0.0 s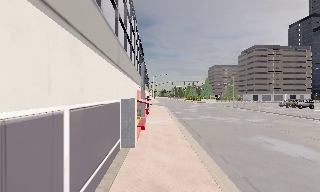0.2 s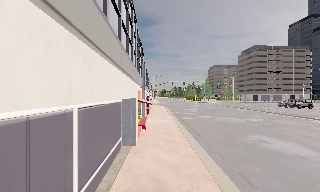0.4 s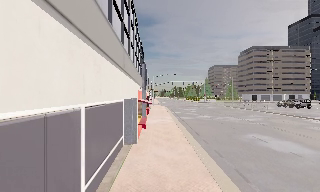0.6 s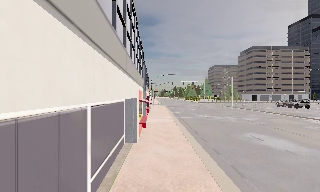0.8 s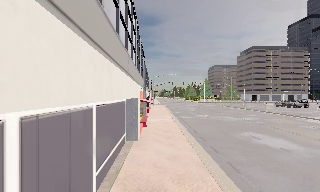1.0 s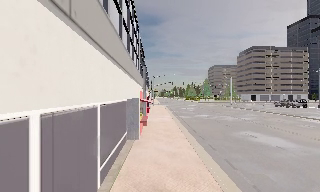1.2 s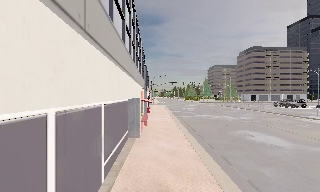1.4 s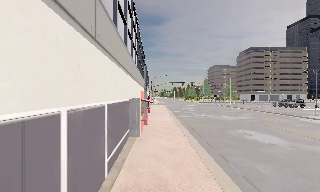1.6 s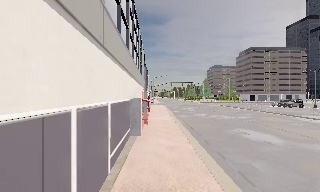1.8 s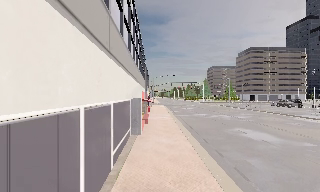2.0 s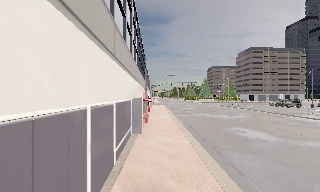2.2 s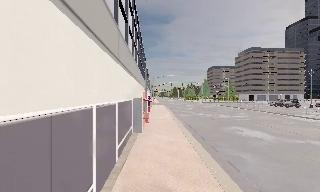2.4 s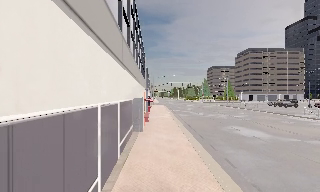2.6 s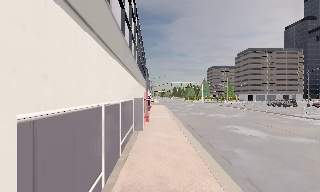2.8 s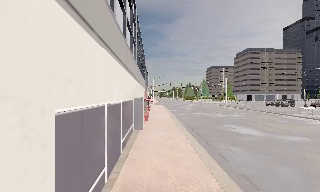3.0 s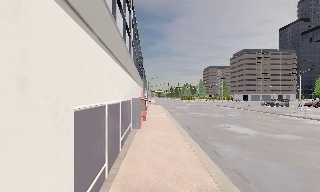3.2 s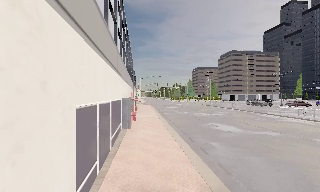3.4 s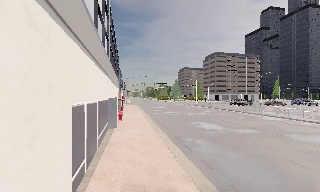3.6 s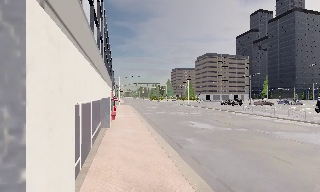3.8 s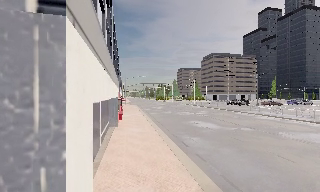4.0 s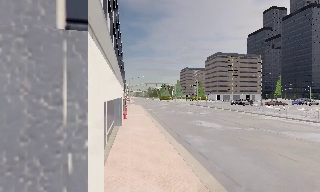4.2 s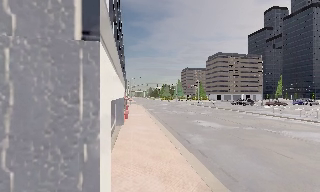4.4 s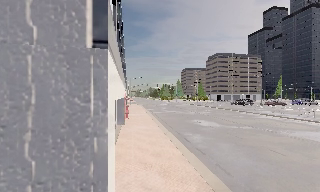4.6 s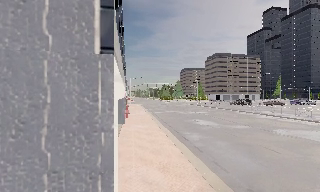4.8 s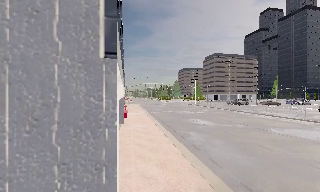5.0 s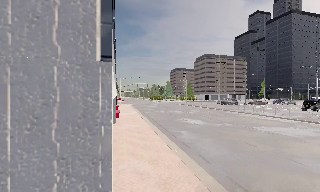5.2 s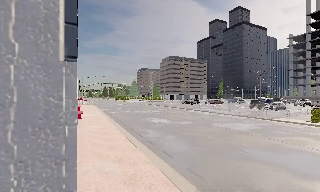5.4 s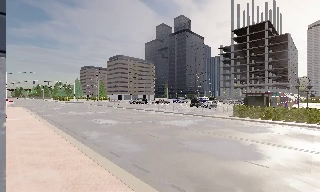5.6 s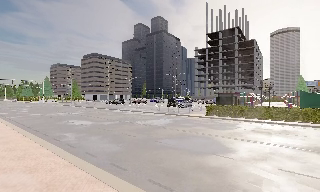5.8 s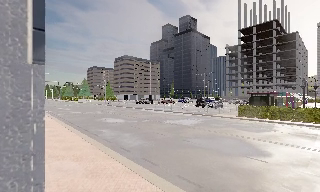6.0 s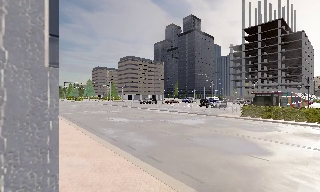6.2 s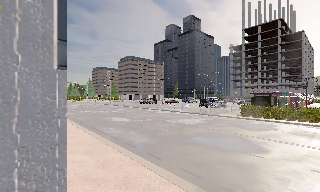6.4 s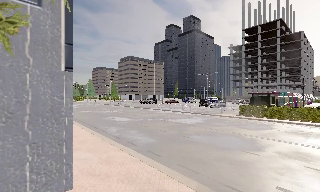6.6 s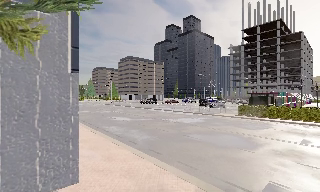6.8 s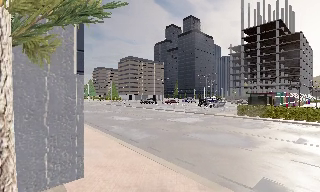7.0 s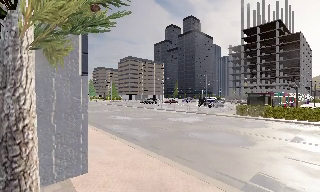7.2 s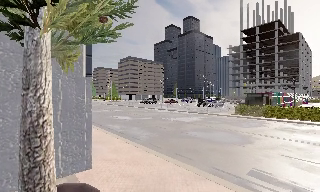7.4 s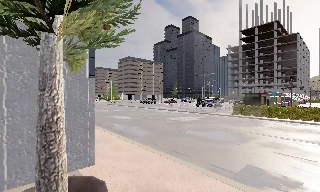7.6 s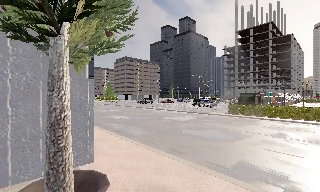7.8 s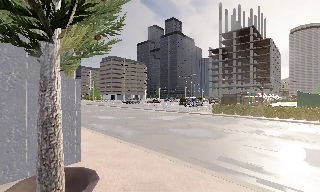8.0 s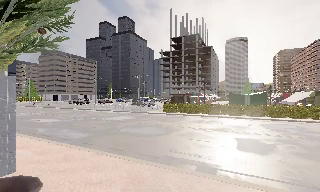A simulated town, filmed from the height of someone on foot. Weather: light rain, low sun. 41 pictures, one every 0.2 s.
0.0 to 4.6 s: The camera travels backward, about 7 m, so what stands in front gets smaller.
4.6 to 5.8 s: The camera pans to its right, which is clockwise from overhead, by about 30 degrees. It travels backward, about 2 m.
5.8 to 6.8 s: The camera travels backward, about 1.5 m, so what stands in front gets smaller.
6.8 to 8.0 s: The scene slides to the left, as the camera pans about 25 degrees to its right. It travels backward, about 2 m, so what stands in front gets smaller.
The film runs backward here.
